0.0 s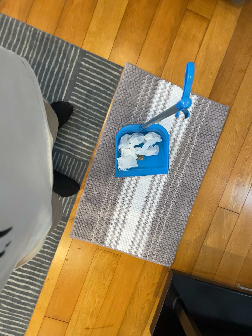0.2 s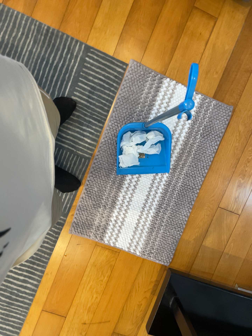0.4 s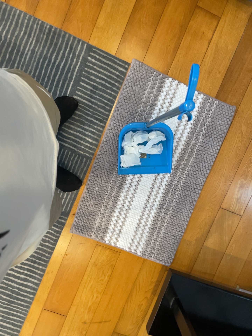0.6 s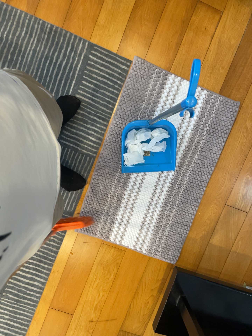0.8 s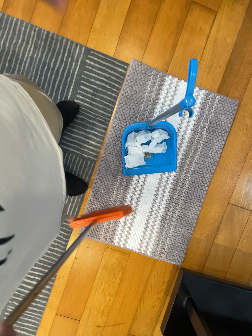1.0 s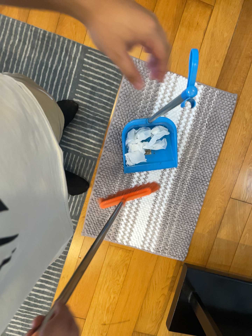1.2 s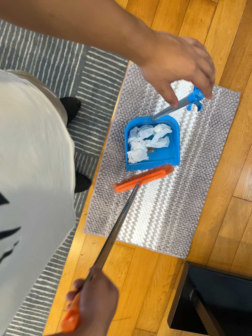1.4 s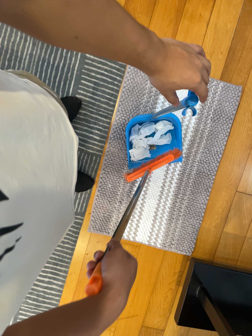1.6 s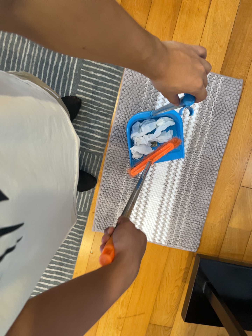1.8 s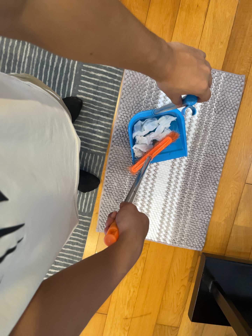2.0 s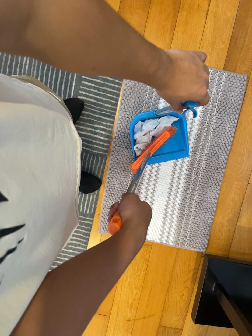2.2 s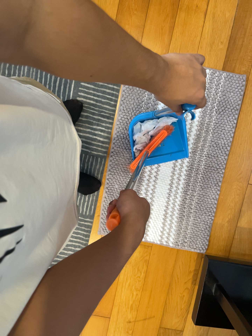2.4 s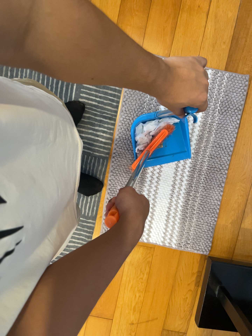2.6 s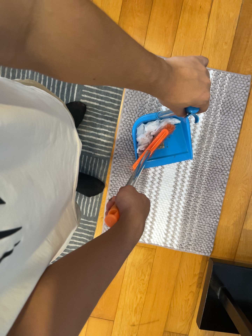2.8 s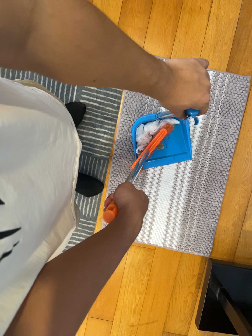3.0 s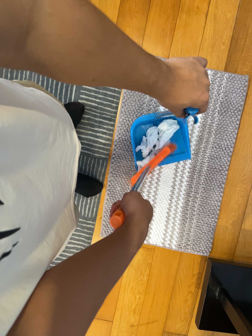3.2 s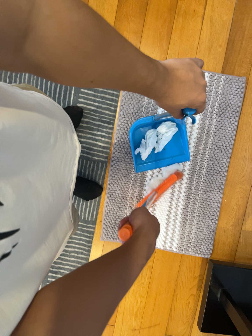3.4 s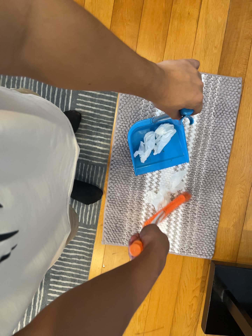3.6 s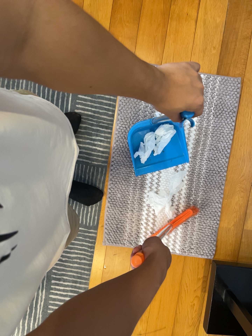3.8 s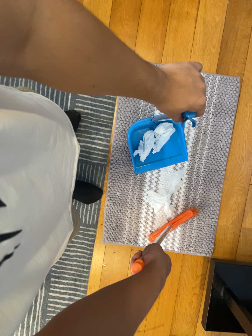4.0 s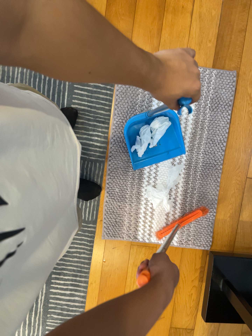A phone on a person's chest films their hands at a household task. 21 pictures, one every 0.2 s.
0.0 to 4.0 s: The camera rolls about its line of sight by about 10 degrees, and the scene rotates counterclockwise.
The film runs backward here.
